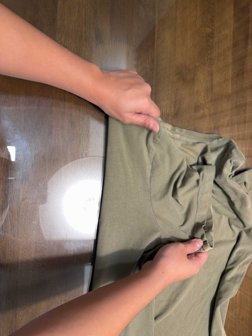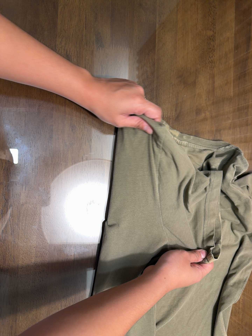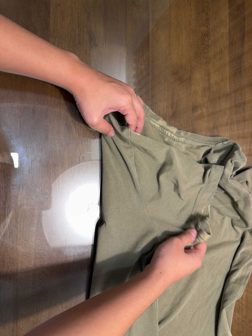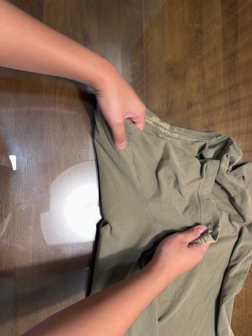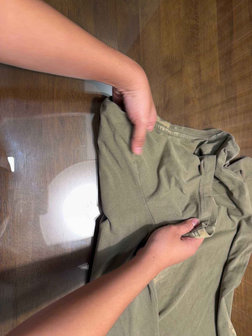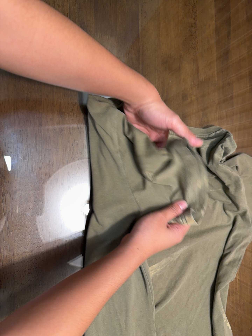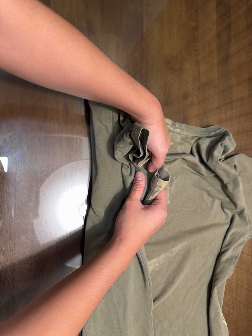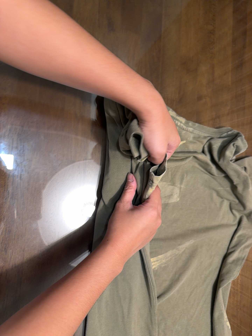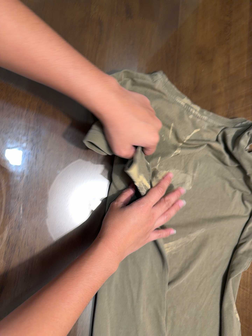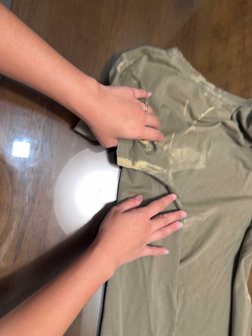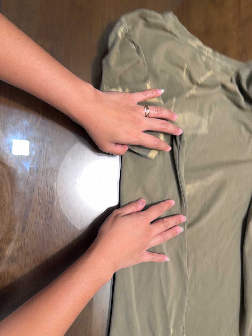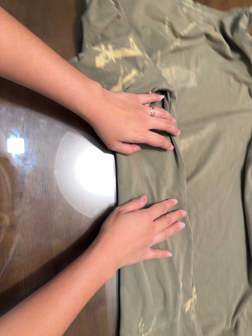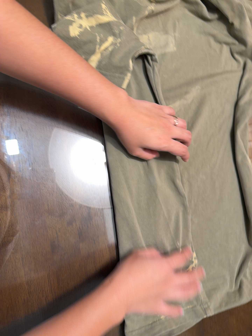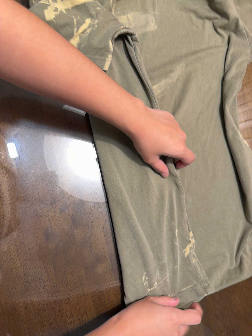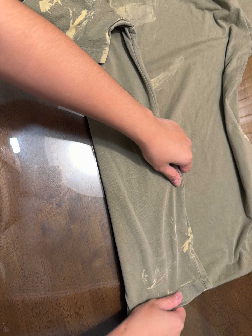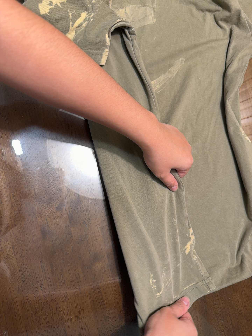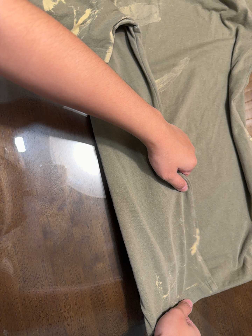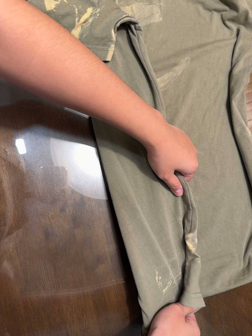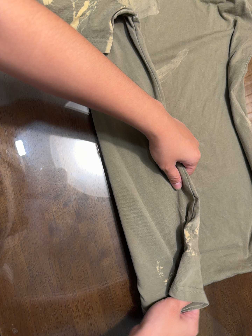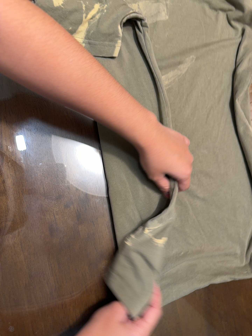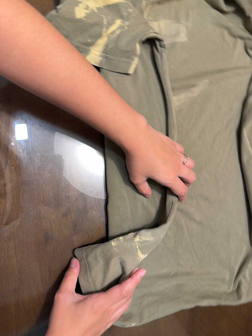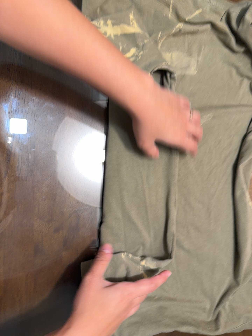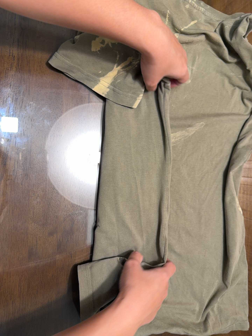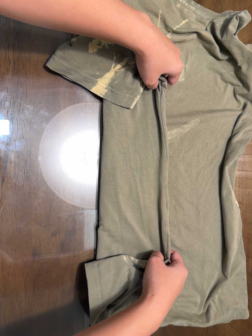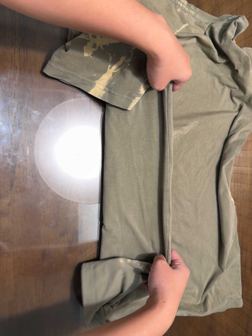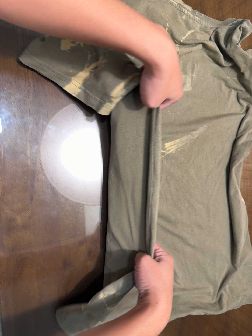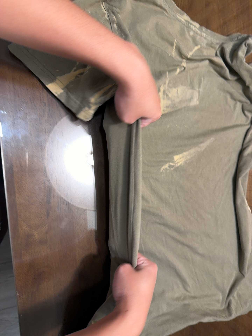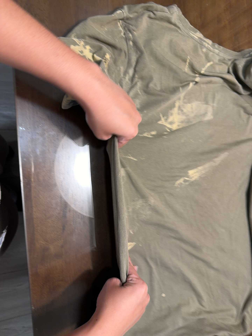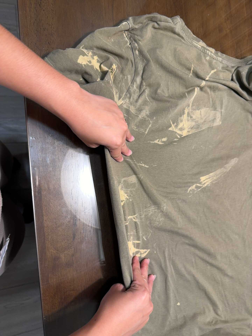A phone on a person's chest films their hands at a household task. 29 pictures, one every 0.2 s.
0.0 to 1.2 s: The camera shifts only a little, or ends up much as it began.
1.2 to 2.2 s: The camera travels toward the bottom of its view, about 18 cm, so close, fixed things drift upward.
2.2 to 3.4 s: The camera travels toward the bottom of its view, about 8 cm, so close, fixed things drift upward. It rolls about its line of sight by about 10 degrees, and the scene rotates counterclockwise.
3.4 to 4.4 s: The camera travels toward the top of its view, about 7 cm, so close, fixed things drift downward. It rolls about its line of sight by about 15 degrees, and the scene rotates clockwise.
4.4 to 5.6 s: The camera travels to its left, toward the top of its view and backward, about 14 cm, so close, fixed things drift to the right.
The film runs backward here.
